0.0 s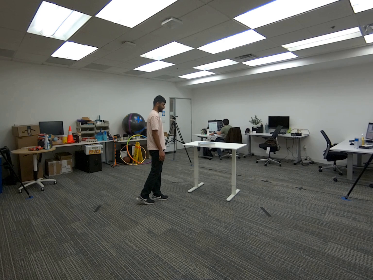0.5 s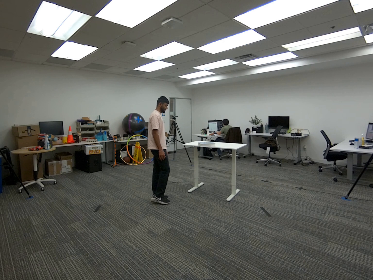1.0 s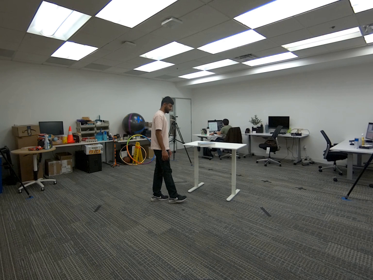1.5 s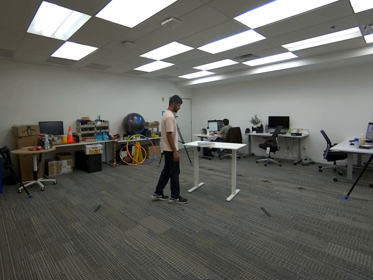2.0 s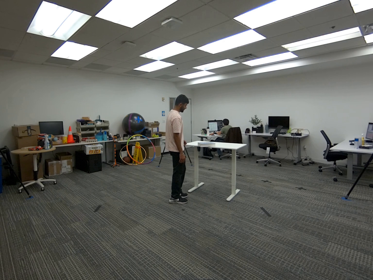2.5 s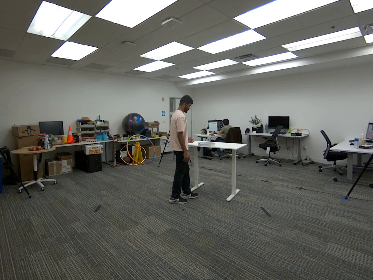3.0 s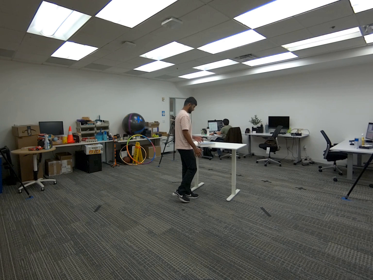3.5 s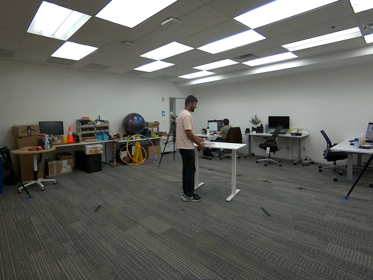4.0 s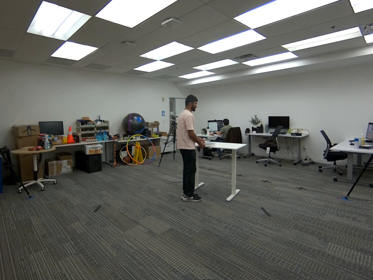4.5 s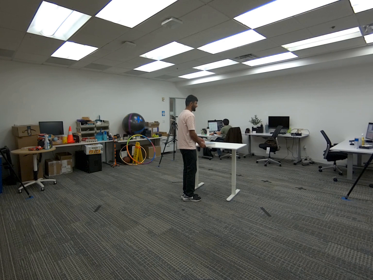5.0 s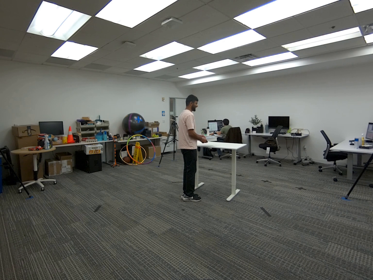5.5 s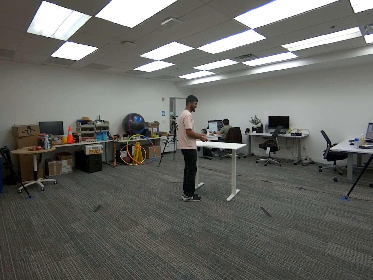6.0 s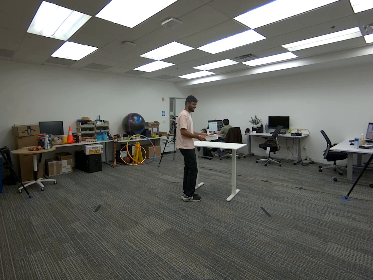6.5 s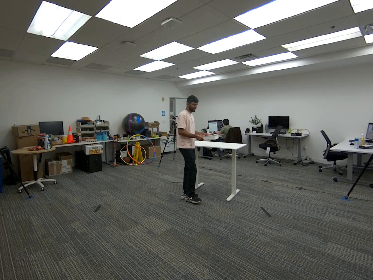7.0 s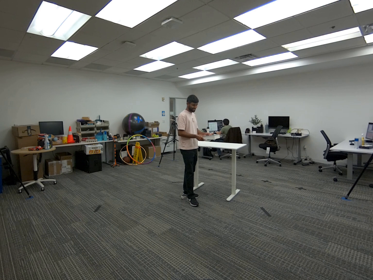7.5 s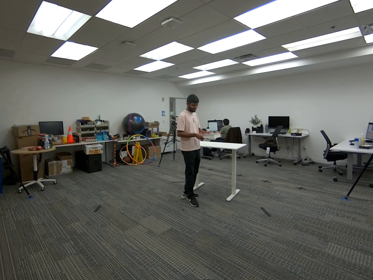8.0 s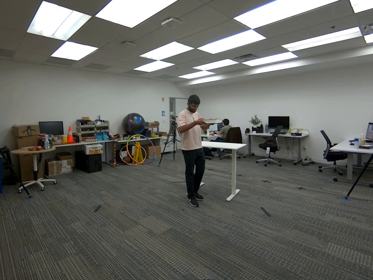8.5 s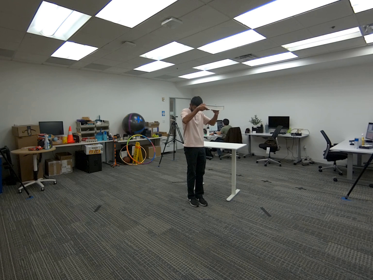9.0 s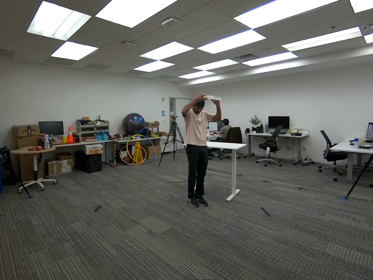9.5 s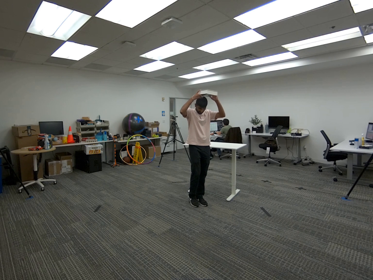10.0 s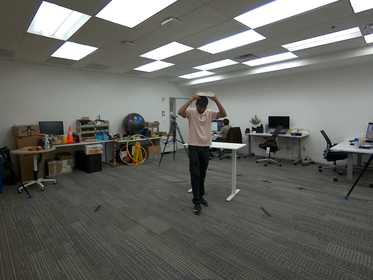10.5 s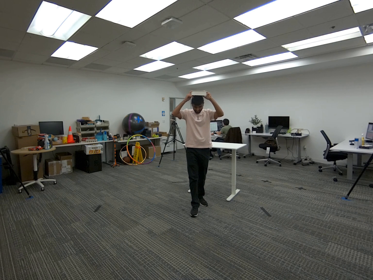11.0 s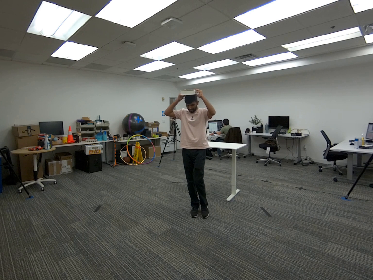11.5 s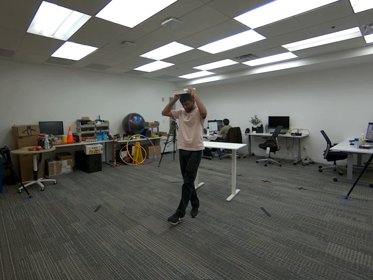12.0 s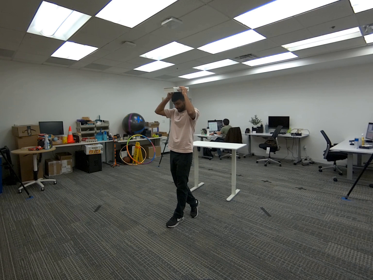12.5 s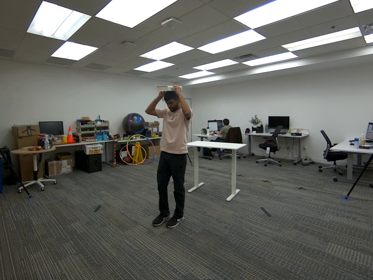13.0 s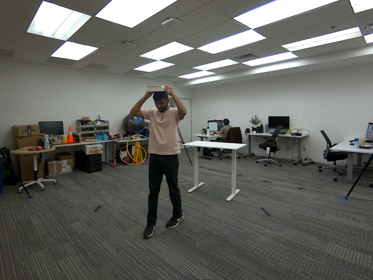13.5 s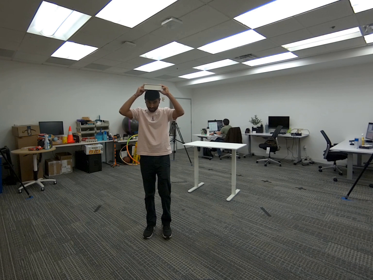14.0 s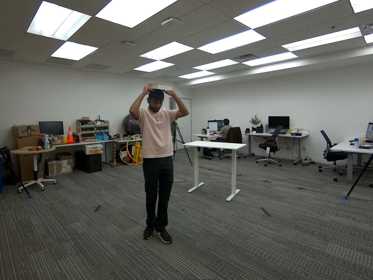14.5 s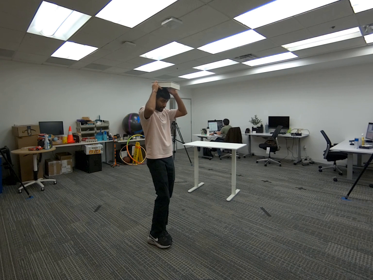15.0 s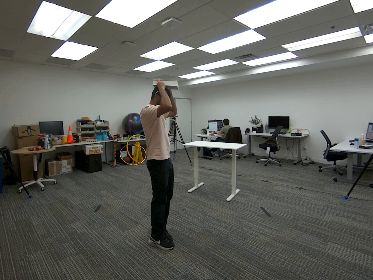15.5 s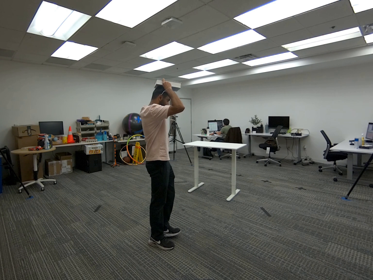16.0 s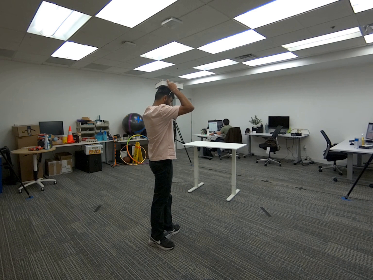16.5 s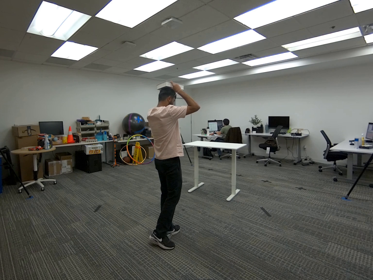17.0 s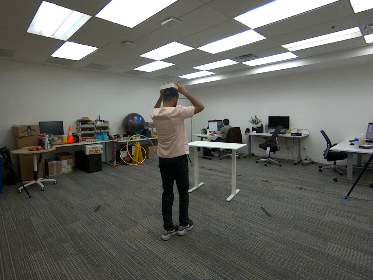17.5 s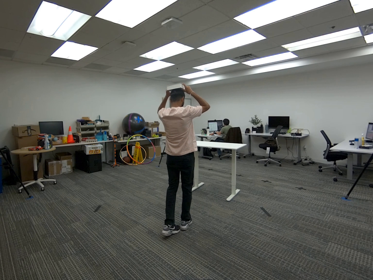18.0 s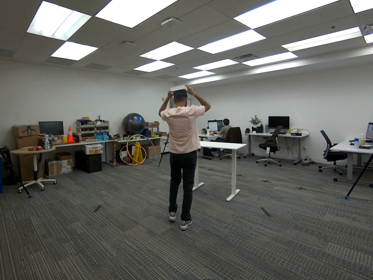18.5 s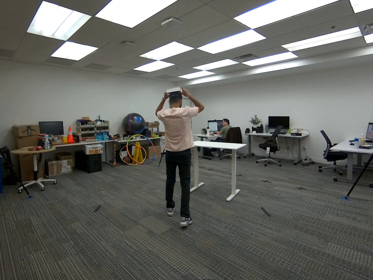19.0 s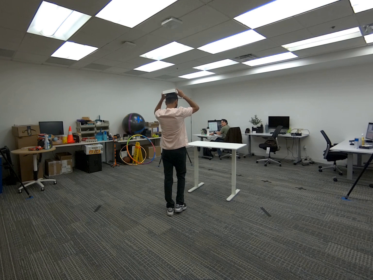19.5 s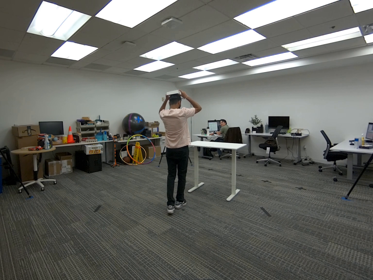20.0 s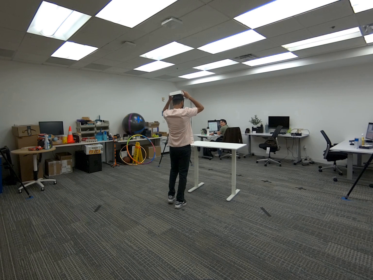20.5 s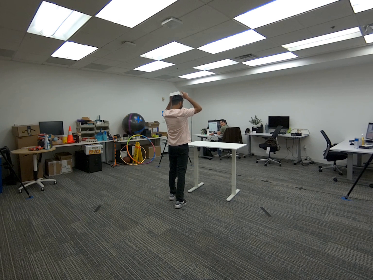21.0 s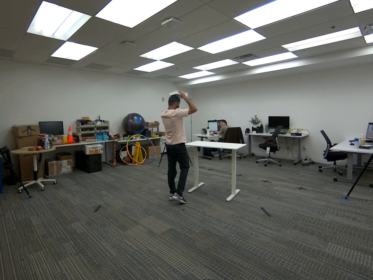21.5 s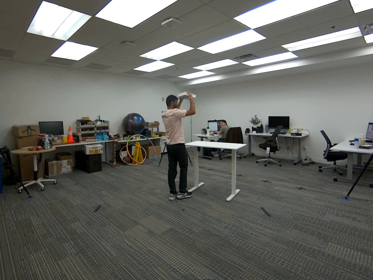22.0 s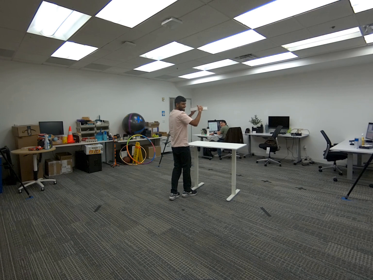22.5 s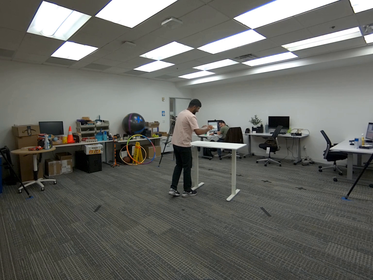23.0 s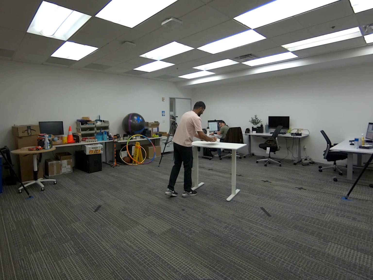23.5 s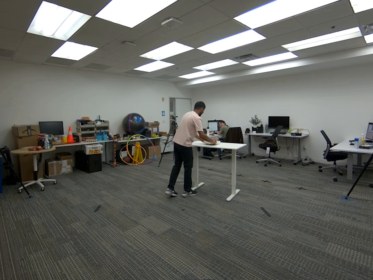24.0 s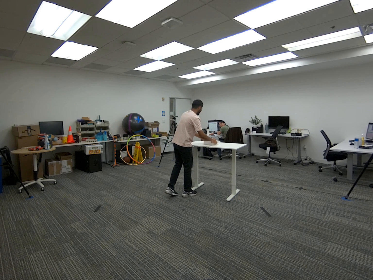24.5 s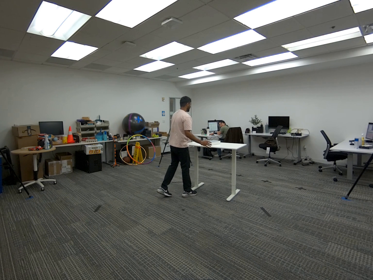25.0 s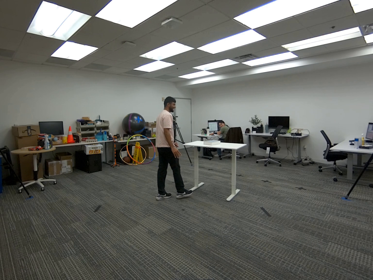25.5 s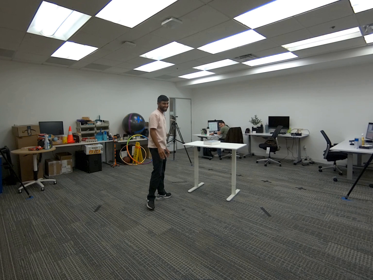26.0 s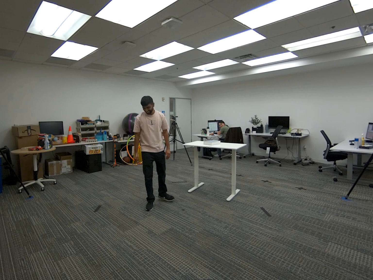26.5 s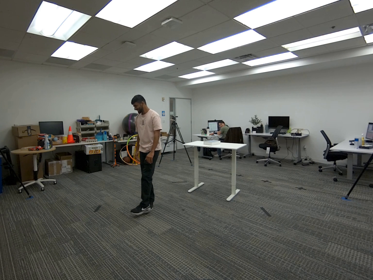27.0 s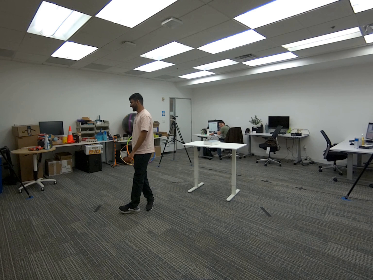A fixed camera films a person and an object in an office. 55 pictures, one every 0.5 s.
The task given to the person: Walk to the light blue book on the white desk. Pick it up with both hands, place it carefully on your head while holding it, walk around, and then return the book to the white desk.
